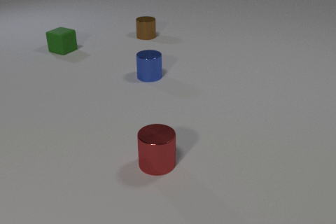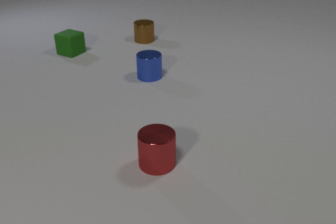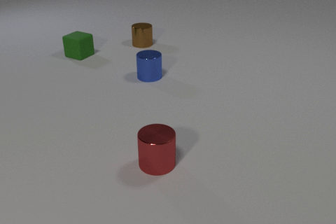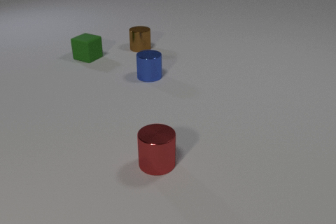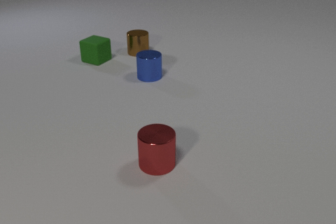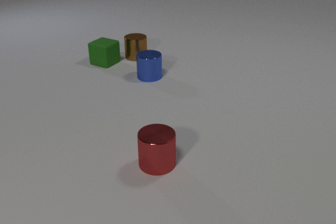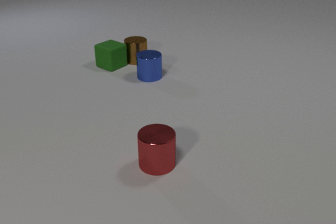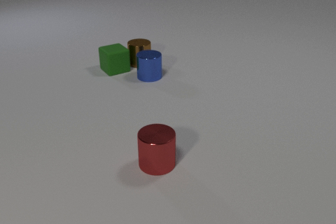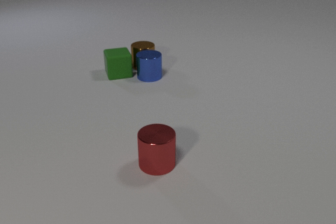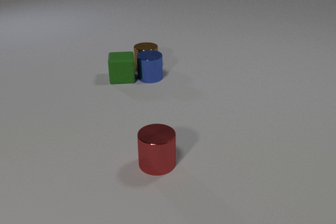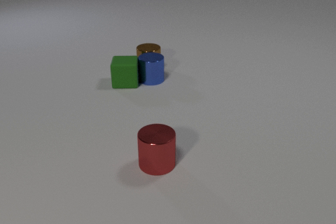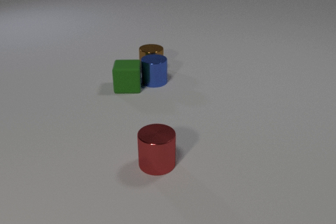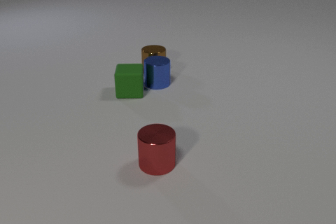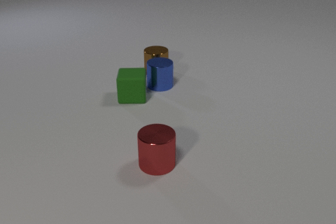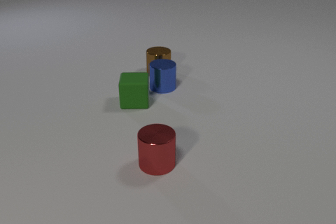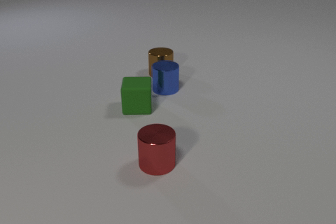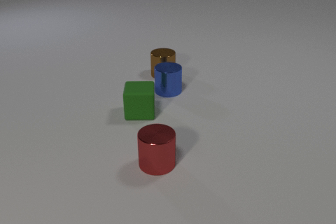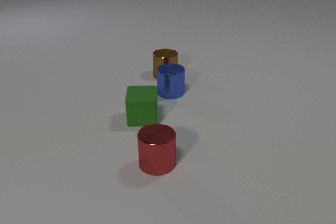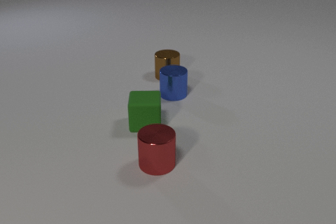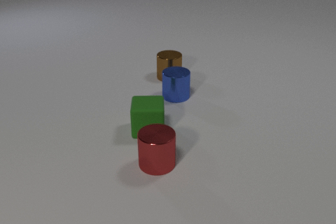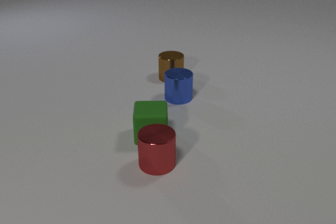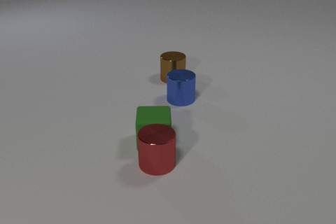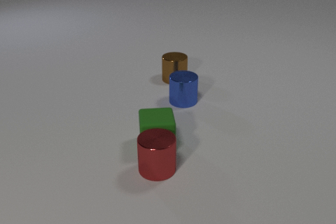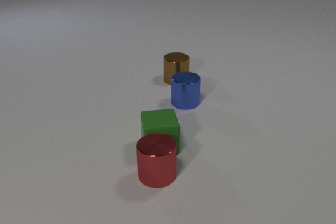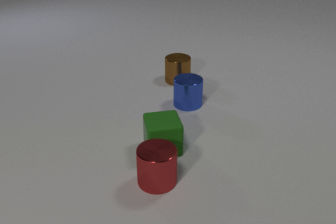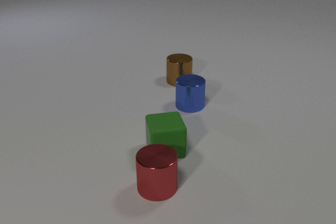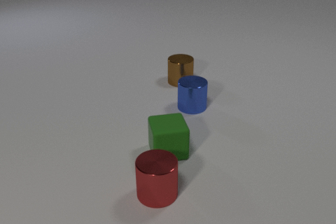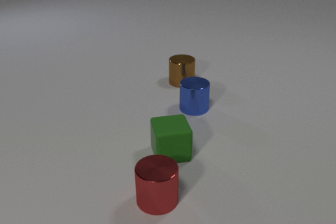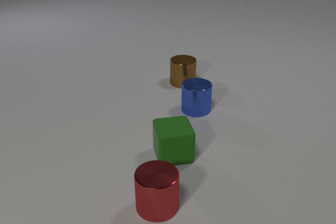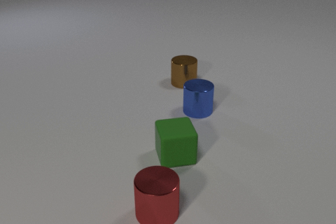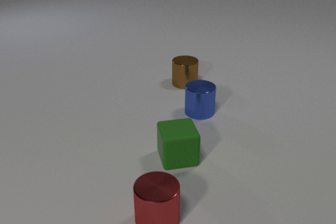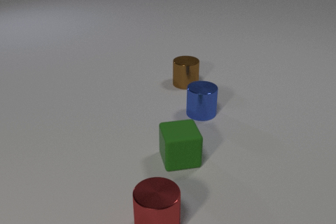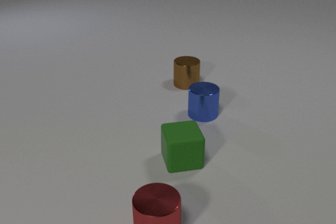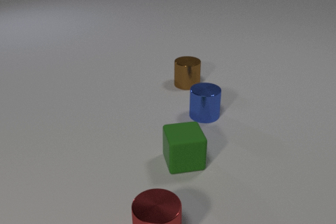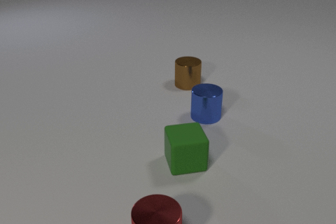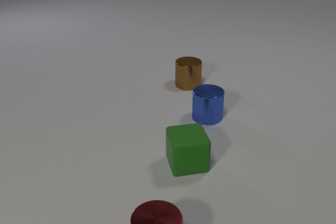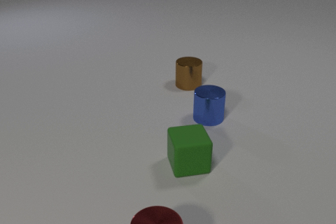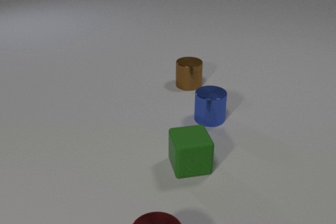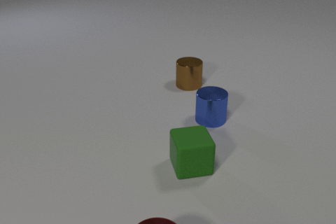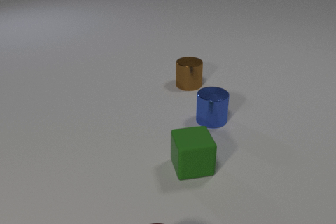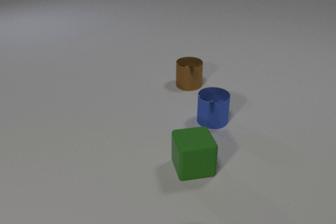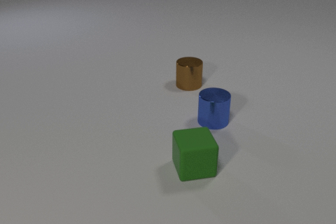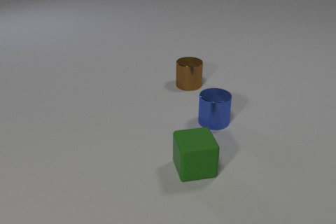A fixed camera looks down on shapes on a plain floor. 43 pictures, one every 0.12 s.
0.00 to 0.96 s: The brown metal cylinder slides toward the camera. The green rubber cube slides toward the camera and to the right, spins clockwise seen from above by about 45 degrees, its near face sliding to the left. The brown metal cylinder and the green rubber cube collide.
0.96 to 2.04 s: The brown metal cylinder slides toward the camera and to the right. The green rubber cube slides toward the camera. The blue metal cylinder slides toward the camera and to the right. The brown metal cylinder and the blue metal cylinder collide. The green rubber cube and the blue metal cylinder collide.
2.04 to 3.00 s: The brown metal cylinder slides to the right and toward the camera. The green rubber cube slides toward the camera. The blue metal cylinder slides toward the camera and to the right. The red metal cylinder slides toward the camera. The green rubber cube and the red metal cylinder collide.
3.00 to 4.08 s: The brown metal cylinder slides to the right and toward the camera. The green rubber cube slides toward the camera and to the right. The blue metal cylinder slides toward the camera and to the right. The red metal cylinder slides toward the camera.
4.08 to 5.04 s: The green rubber cube slides to the right and toward the camera. The blue metal cylinder slides toward the camera and to the right. The red metal cylinder slides toward the camera, leaves at the bottom edge.
Are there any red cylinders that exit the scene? yes.
How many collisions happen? 4.
What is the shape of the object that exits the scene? cylinder.
